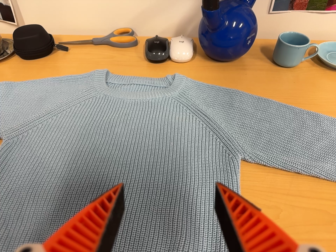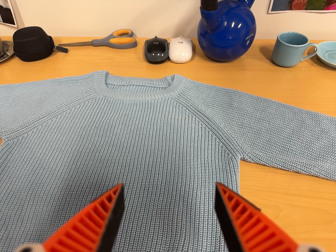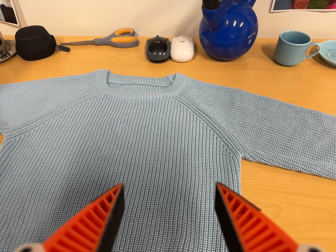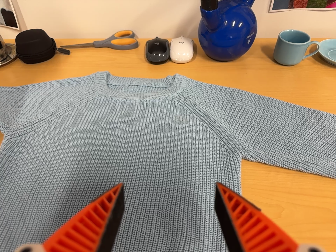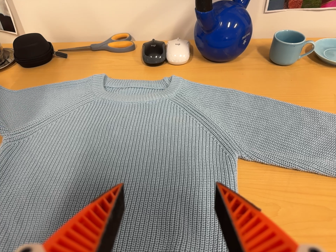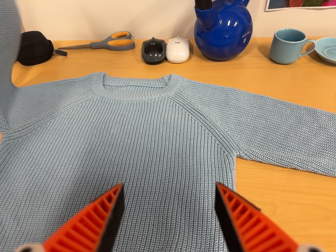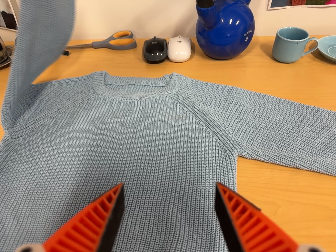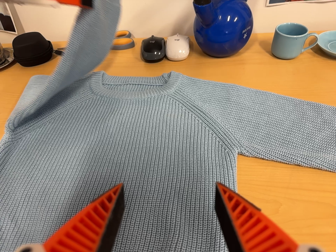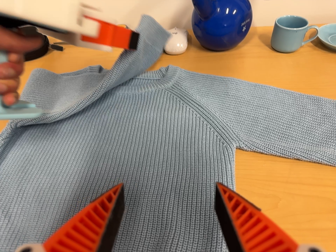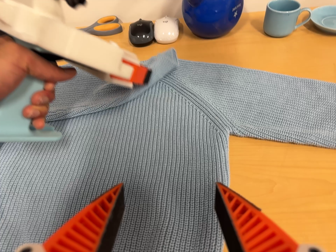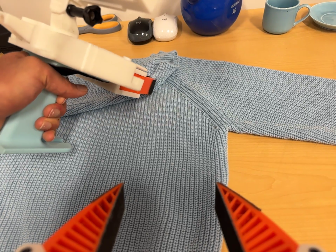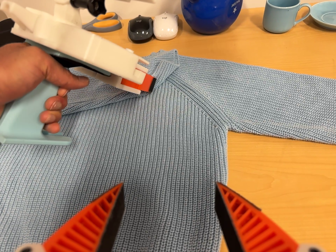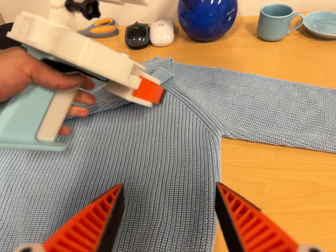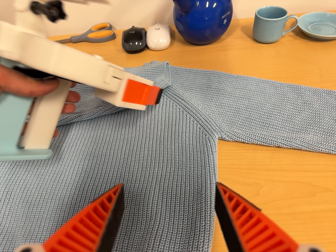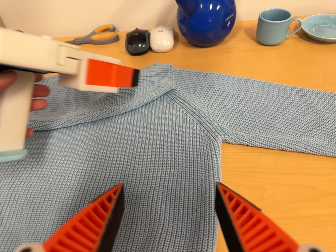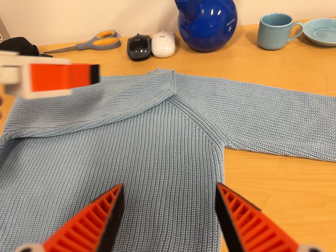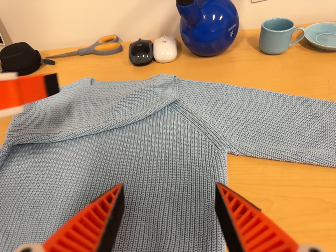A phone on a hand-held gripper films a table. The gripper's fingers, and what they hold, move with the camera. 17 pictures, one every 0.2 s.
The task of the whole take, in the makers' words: left arm across.
0.0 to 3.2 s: The camera travels to its right, about 5 cm.
The film runs forward here.
